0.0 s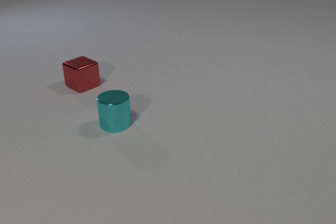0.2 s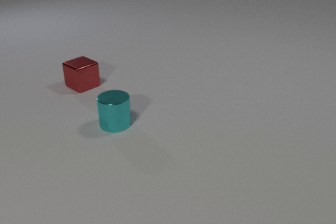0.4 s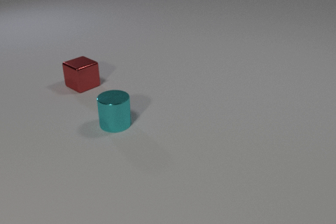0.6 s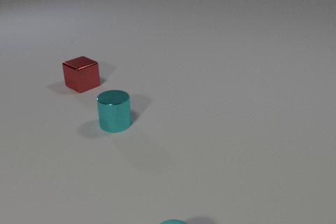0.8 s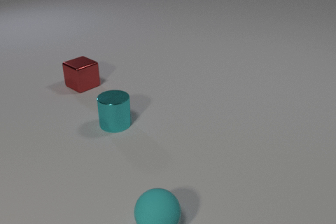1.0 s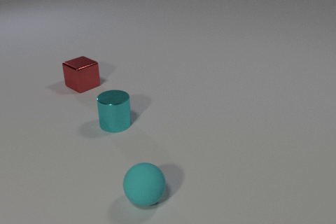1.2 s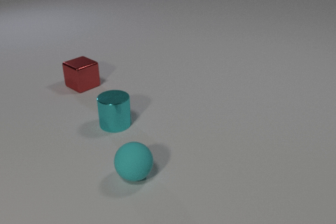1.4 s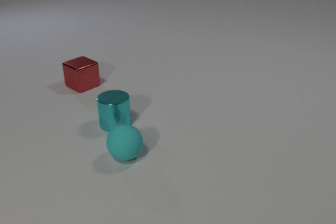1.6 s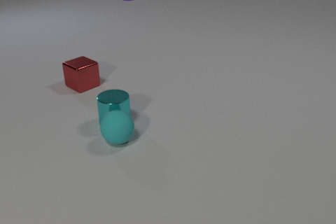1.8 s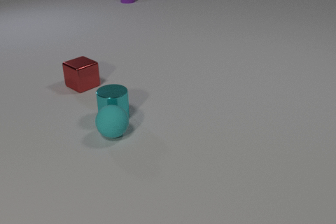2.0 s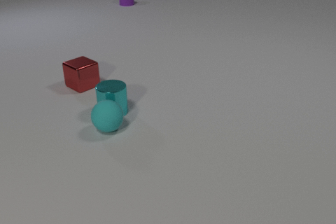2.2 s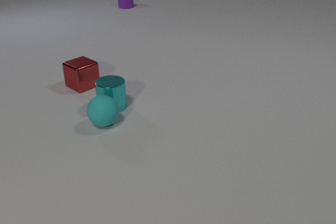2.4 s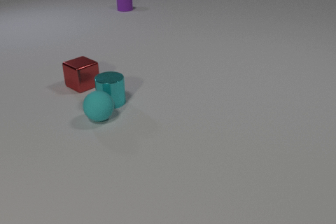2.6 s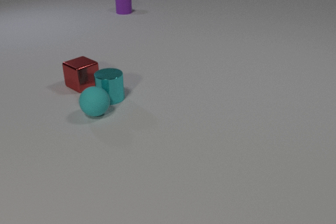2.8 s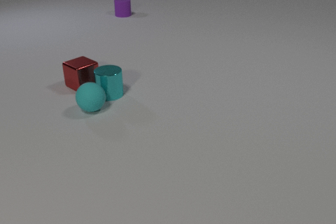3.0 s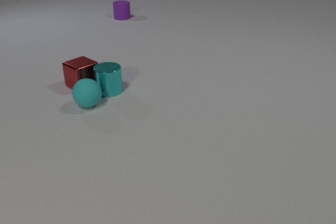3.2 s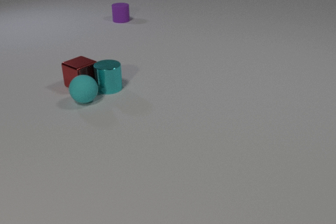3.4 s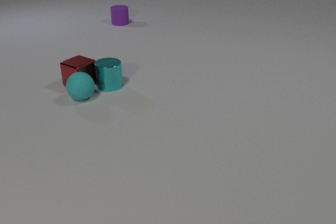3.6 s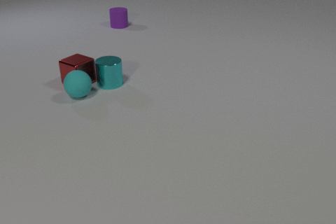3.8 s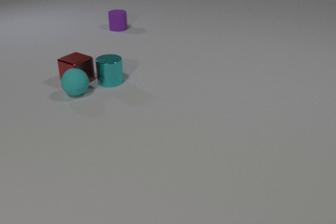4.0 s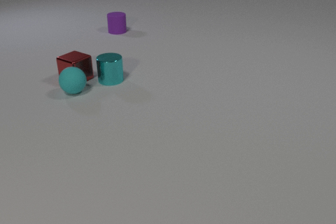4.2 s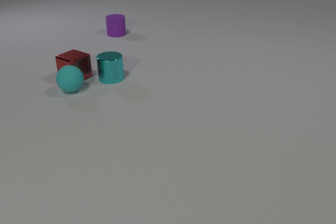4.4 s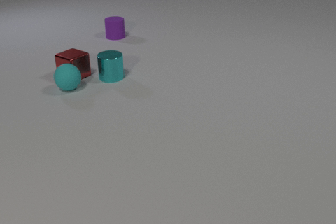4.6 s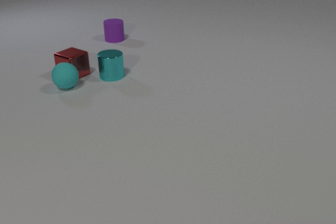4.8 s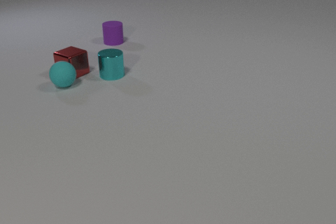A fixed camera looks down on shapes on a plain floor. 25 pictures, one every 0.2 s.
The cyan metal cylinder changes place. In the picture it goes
away from the camera.
The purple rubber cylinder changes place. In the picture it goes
toward the camera.
0.0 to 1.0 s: The cyan rubber sphere comes in at the bottom edge, rolls away from the camera.
1.0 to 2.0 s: The cyan rubber sphere rolls away from the camera. The cyan metal cylinder slides away from the camera. The purple rubber cylinder comes in at the top edge, slides toward the camera. The cyan rubber sphere and the cyan metal cylinder collide.
2.0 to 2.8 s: The cyan rubber sphere rolls away from the camera. The cyan metal cylinder slides away from the camera. The purple rubber cylinder slides toward the camera.
2.8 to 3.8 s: The cyan rubber sphere rolls away from the camera. The cyan metal cylinder slides away from the camera. The red metal cube slides away from the camera. The purple rubber cylinder slides toward the camera. The cyan metal cylinder and the red metal cube collide. The cyan rubber sphere and the red metal cube collide.
3.8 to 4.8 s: The cyan rubber sphere rolls away from the camera and to the left. The cyan metal cylinder slides away from the camera. The red metal cube slides away from the camera. The purple rubber cylinder slides toward the camera.
Are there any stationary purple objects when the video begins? no.
How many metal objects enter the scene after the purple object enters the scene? 0.
What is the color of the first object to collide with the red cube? cyan.
